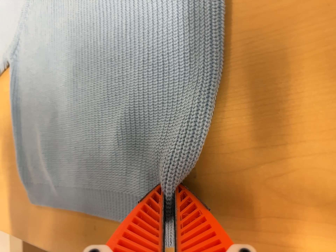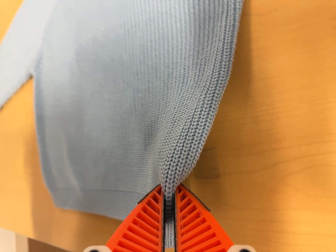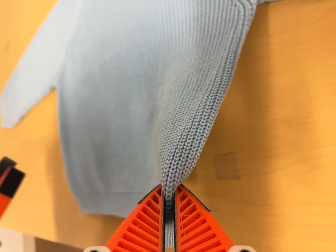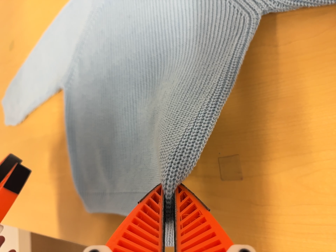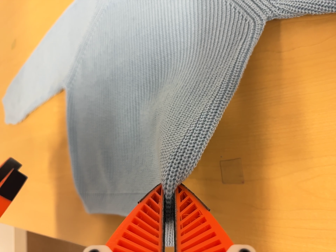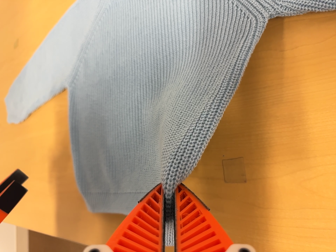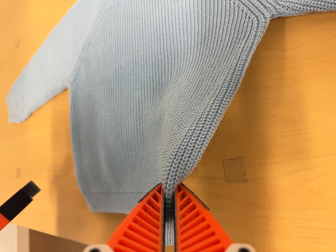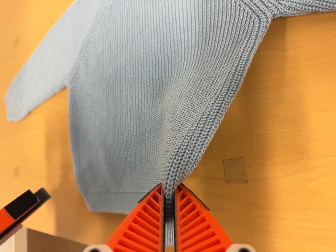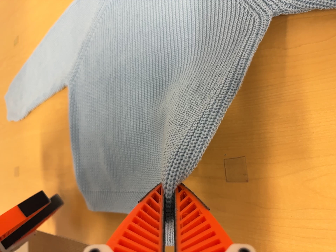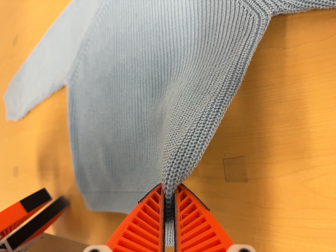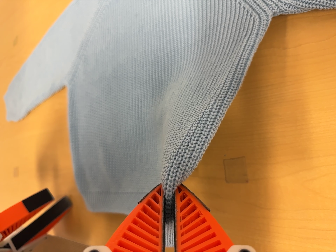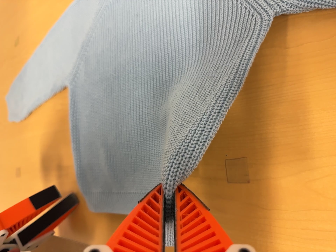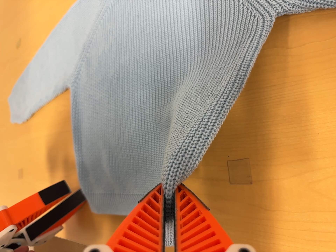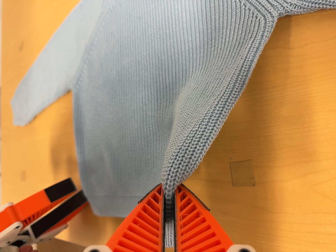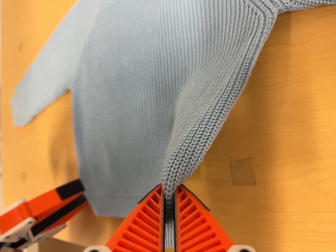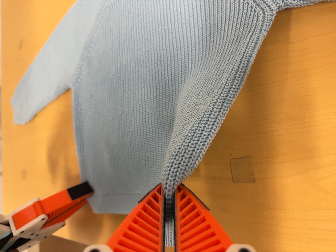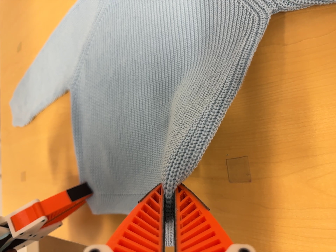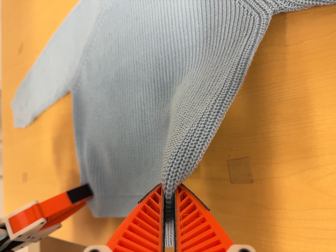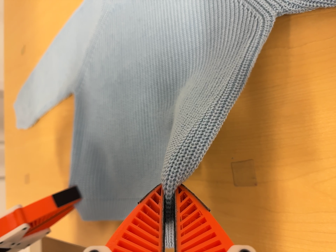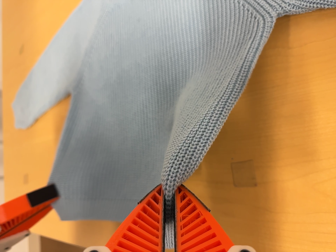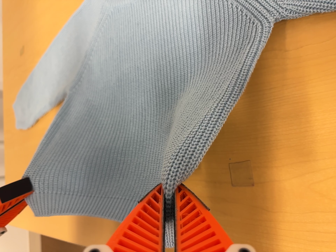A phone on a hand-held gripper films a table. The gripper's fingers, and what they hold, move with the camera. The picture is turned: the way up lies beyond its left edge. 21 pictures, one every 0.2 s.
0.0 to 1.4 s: The camera travels to its left and backward, about 10 cm, so close, fixed things drift to the right.
1.4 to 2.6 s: The camera shifts only a little, or ends up much as it began.
2.6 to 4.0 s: The camera keeps its place and its aim.
The film runs forward here.
